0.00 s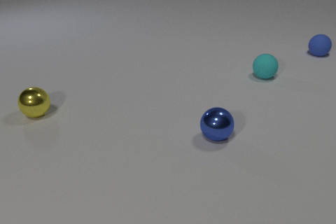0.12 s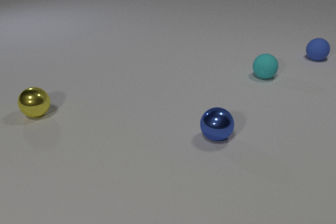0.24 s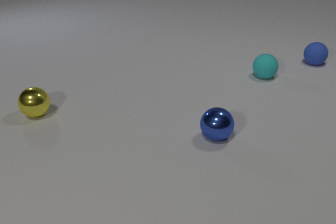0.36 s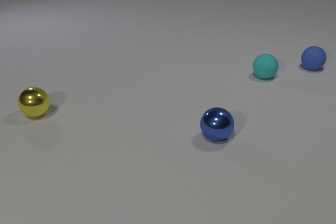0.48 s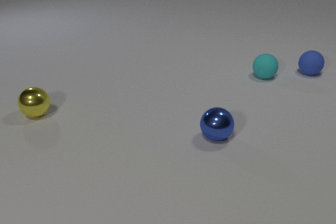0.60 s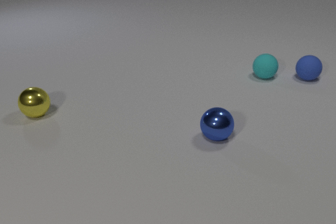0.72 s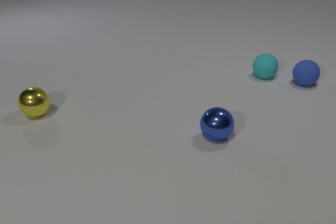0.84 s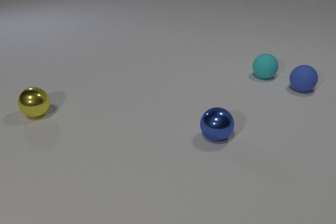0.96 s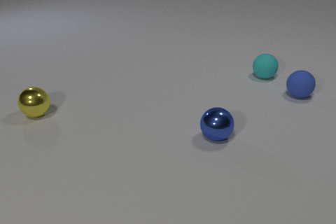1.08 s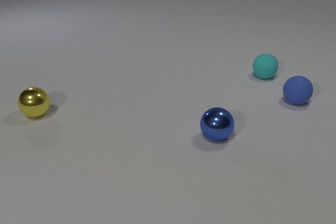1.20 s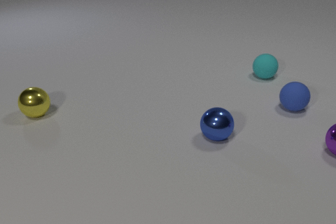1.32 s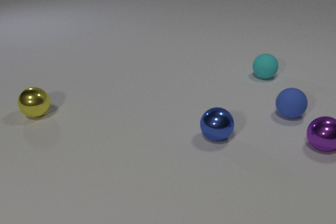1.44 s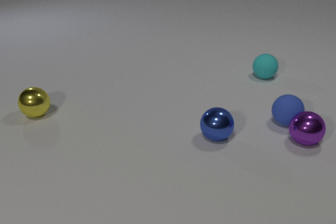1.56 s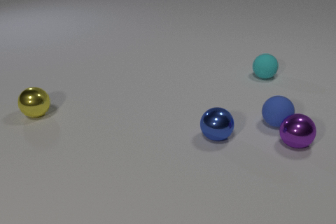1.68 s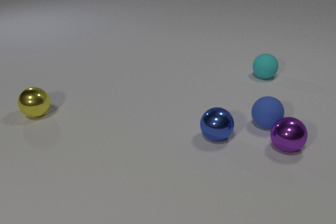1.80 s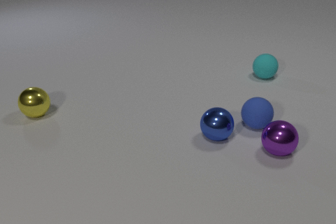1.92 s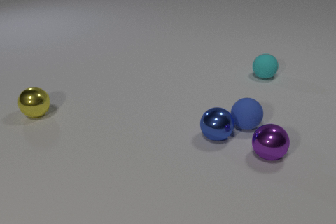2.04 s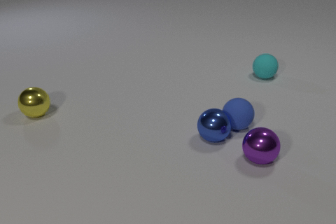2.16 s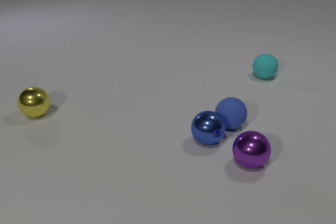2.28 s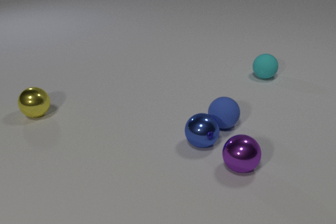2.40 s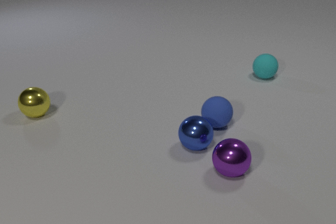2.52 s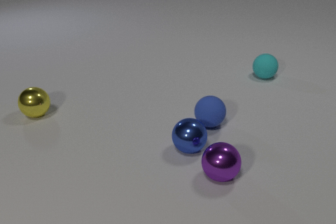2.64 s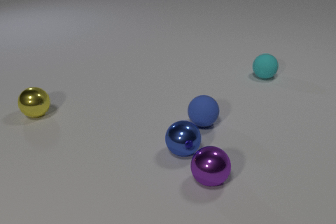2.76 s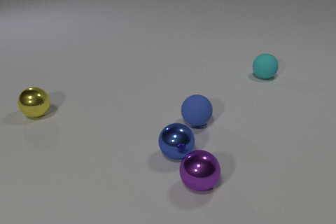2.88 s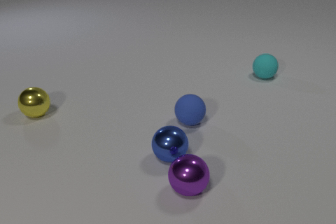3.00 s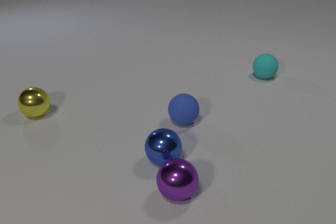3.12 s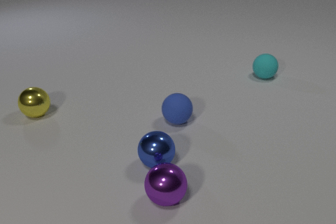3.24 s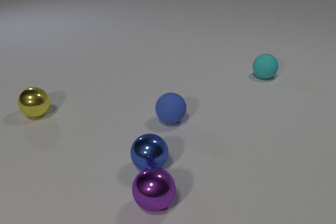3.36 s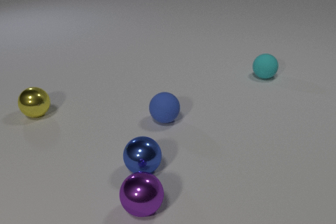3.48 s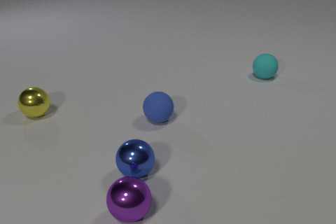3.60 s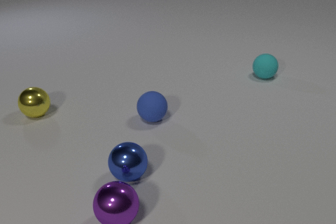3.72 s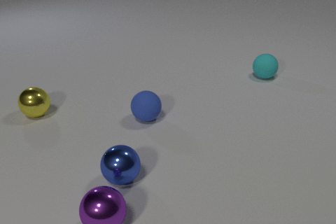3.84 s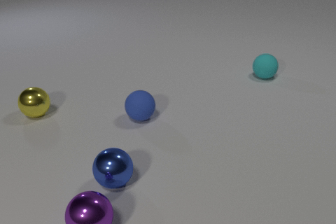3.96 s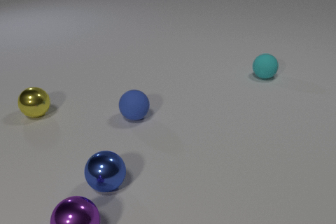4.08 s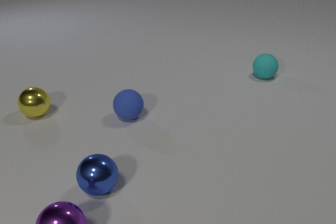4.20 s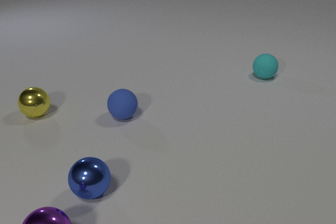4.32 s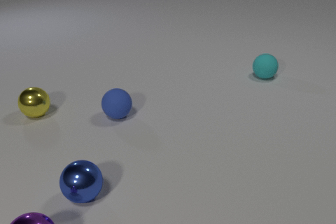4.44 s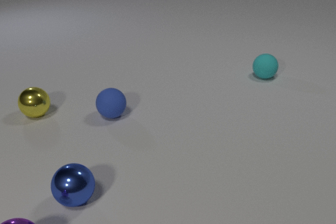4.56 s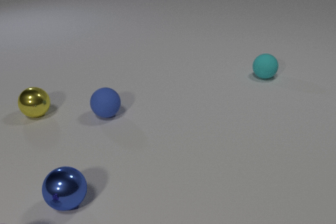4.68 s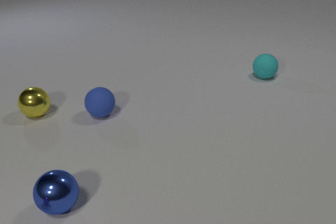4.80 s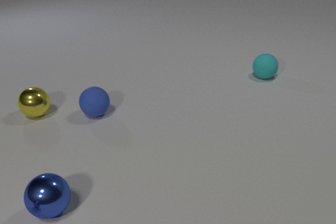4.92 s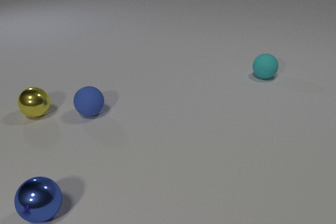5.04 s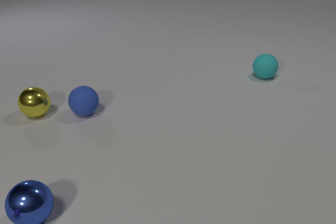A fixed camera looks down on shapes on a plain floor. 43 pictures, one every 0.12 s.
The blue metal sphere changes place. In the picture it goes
to the left.
The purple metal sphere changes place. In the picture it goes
to the left.
0.00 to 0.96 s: The blue rubber sphere rolls toward the camera.
0.96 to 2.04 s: The blue rubber sphere rolls toward the camera and to the left. The purple metal sphere comes in at the right edge, rolls to the left and toward the camera. The blue rubber sphere and the purple metal sphere collide. The blue rubber sphere and the blue metal sphere collide.
2.04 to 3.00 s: The blue rubber sphere rolls to the left. The purple metal sphere rolls to the left and toward the camera. The blue metal sphere rolls to the left and toward the camera.
3.00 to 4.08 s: The blue rubber sphere rolls to the left. The purple metal sphere rolls to the left and toward the camera. The blue metal sphere rolls to the left and toward the camera.
4.08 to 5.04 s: The blue rubber sphere rolls to the left. The purple metal sphere rolls to the left, leaves at the bottom edge. The blue metal sphere rolls to the left.
What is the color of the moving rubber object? blue.
How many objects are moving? 3.
Are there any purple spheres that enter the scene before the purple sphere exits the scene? yes.
